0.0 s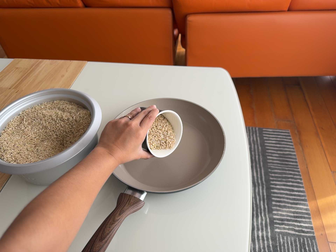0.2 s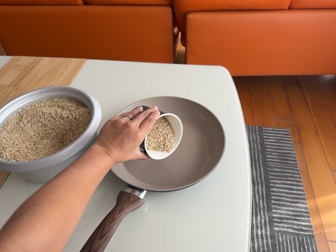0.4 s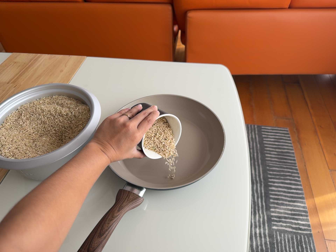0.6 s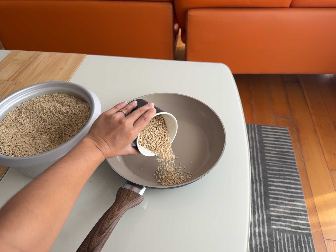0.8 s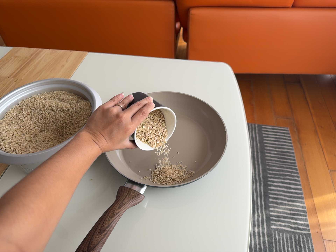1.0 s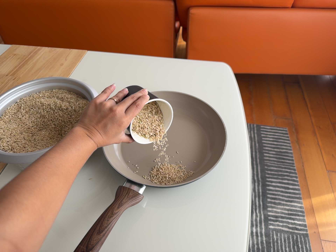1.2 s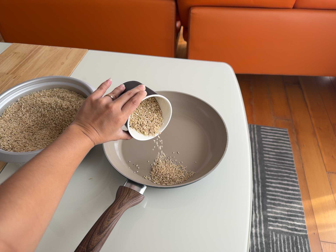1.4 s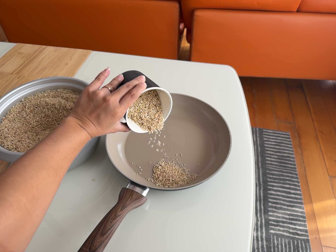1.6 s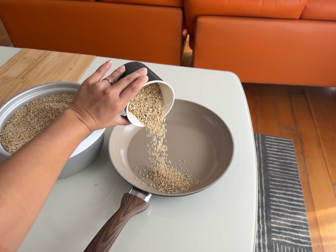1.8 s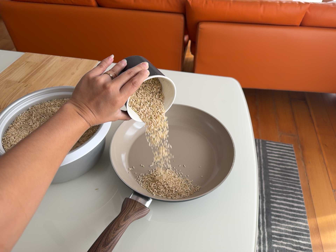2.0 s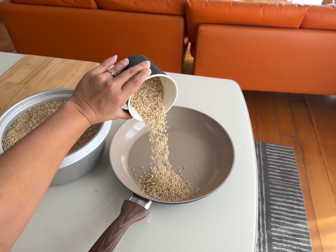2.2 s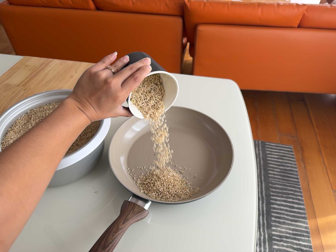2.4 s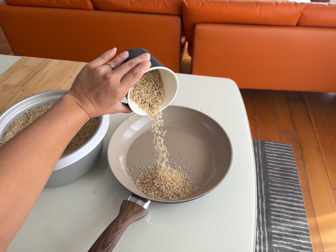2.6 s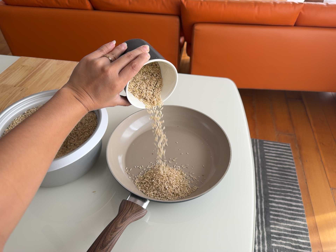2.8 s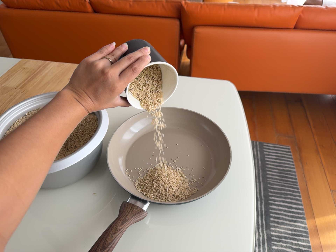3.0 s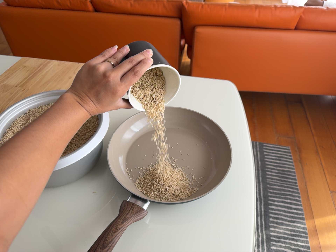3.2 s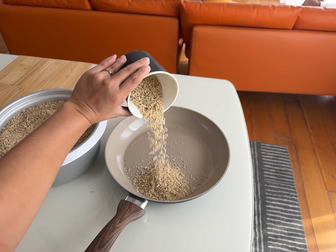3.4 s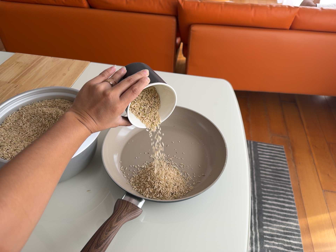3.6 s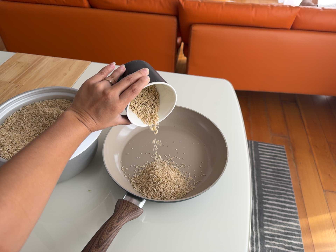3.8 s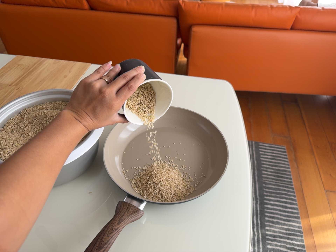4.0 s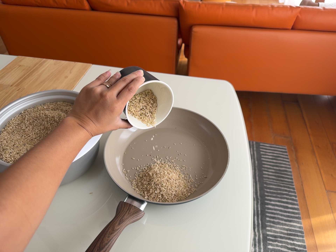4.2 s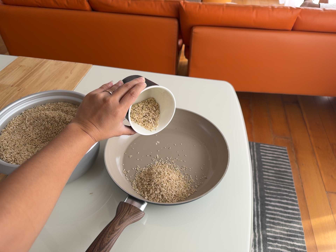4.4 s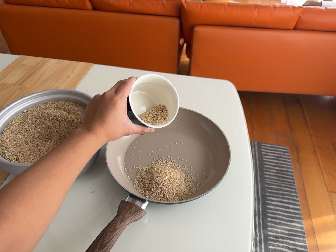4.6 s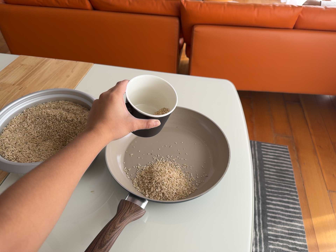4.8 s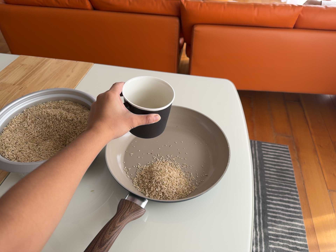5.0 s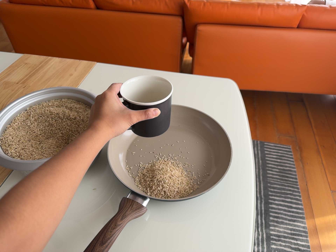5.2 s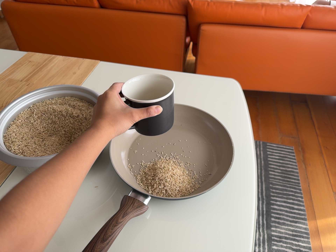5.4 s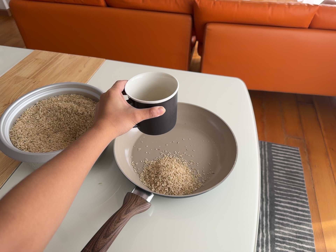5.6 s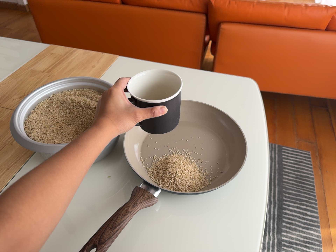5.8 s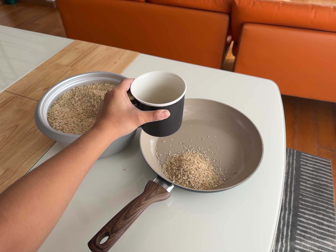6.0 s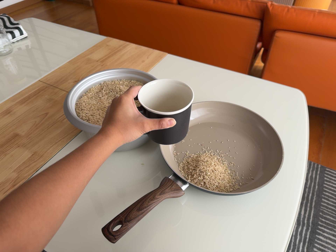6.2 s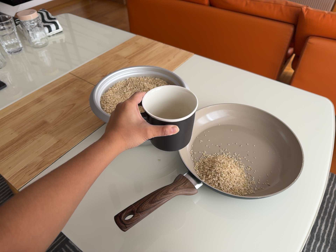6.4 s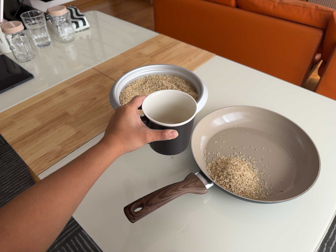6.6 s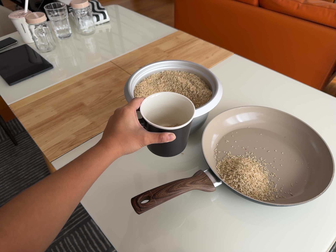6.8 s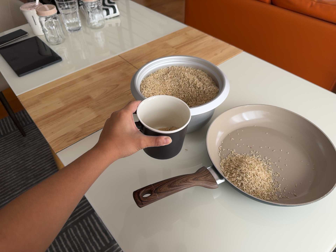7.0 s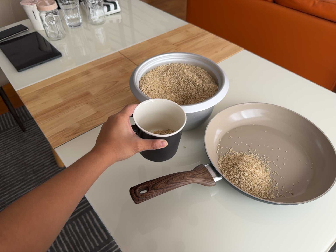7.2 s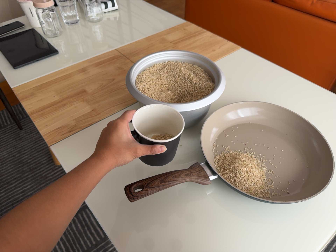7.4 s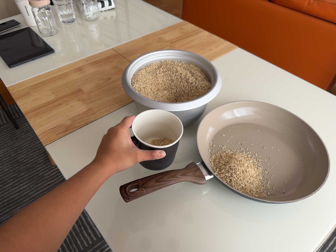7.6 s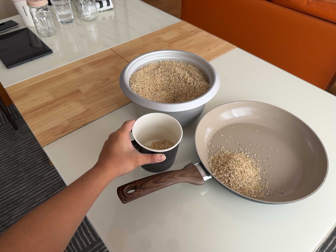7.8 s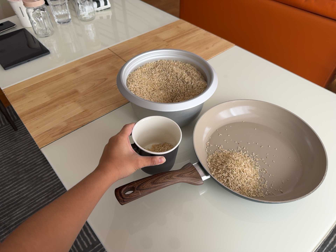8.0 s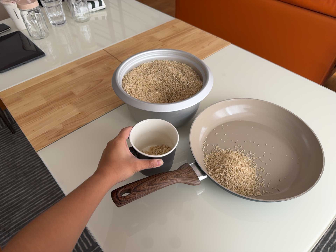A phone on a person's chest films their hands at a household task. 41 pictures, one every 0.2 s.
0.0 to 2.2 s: The camera shifts only a little, or ends up much as it began.
2.2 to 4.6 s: The camera keeps its place and its aim.
4.6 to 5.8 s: The camera shifts only a little, or ends up much as it began.
5.8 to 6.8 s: The scene slides to the right, as the camera pans about 20 degrees to its left. It rolls about its line of sight by about 20 degrees, and the scene rotates clockwise.
6.8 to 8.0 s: The camera shifts only a little, or ends up much as it began.
The film runs forward here.
